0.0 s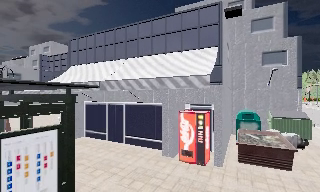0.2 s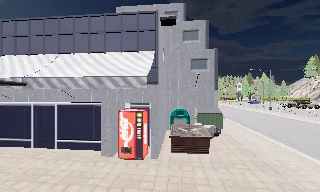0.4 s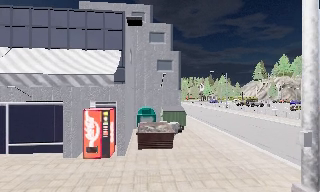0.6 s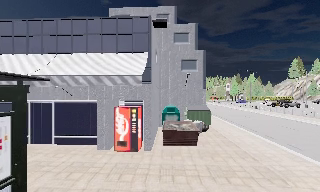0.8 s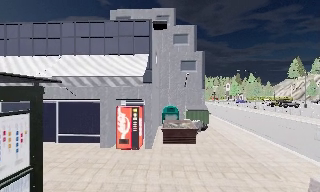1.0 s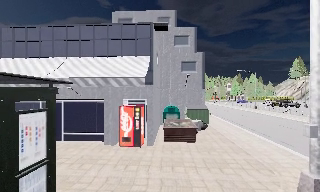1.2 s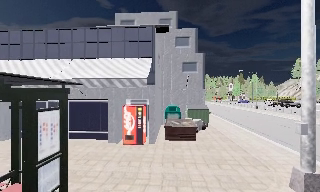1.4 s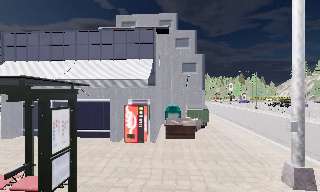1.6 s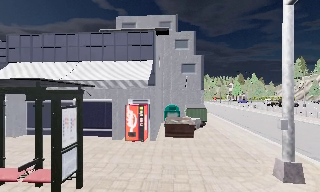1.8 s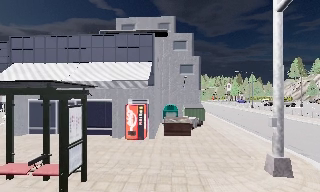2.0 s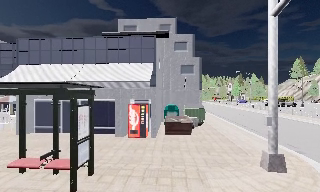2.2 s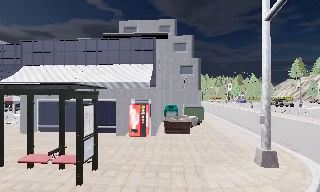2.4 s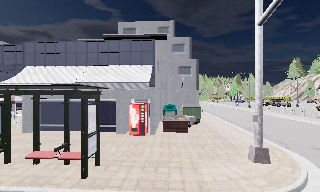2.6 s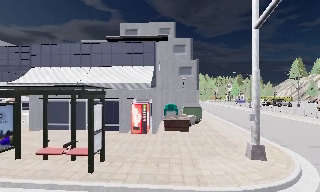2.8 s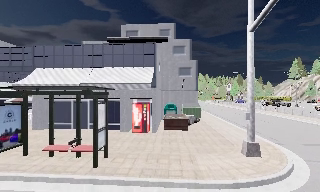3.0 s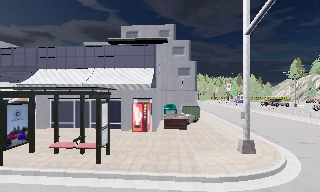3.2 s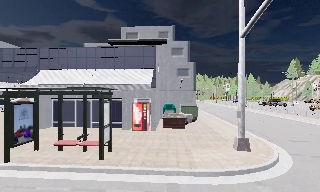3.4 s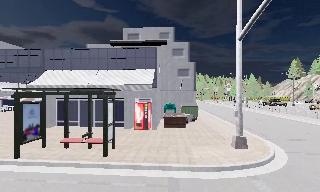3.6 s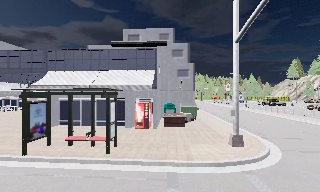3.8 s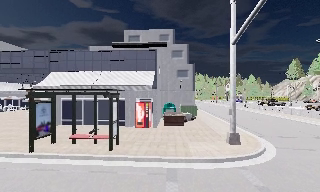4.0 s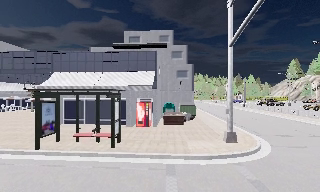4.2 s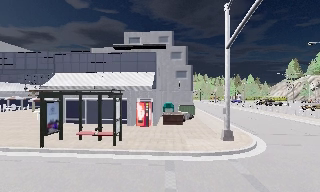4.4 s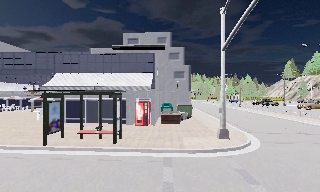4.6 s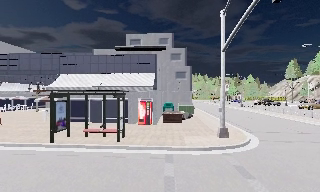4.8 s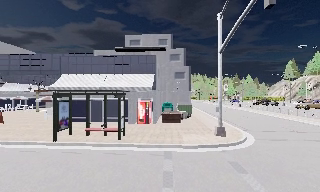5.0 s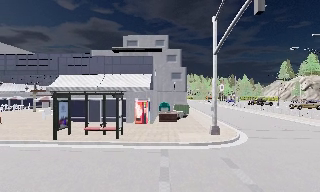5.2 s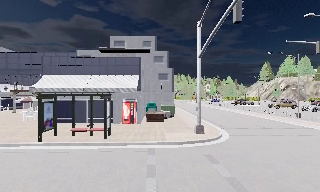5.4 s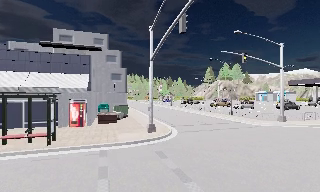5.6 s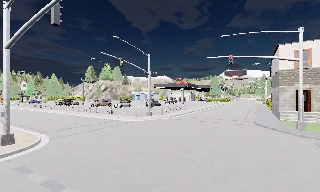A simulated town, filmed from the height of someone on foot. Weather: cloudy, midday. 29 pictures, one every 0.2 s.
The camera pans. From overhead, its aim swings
clockwise.
The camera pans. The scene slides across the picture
to the left.
0.0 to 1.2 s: The scene slides to the left, as the camera pans about 25 degrees to its right. It travels backward, about 2 m, so what stands in front gets smaller.
1.2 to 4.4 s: The camera travels backward, about 5 m, so what stands in front gets smaller.
4.4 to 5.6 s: The camera swings to its right by about 60 degrees, and the scene slides to the left. It travels backward, about 2 m.
The film runs backward here.
